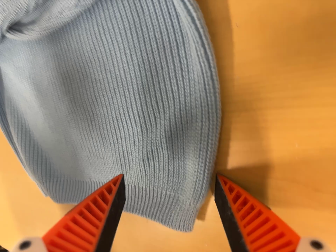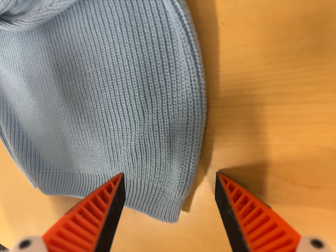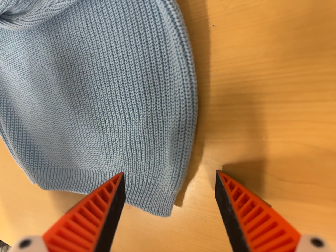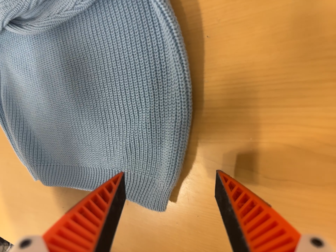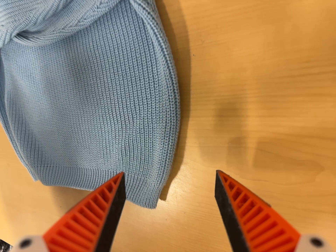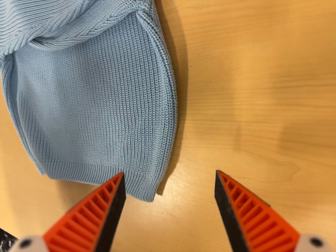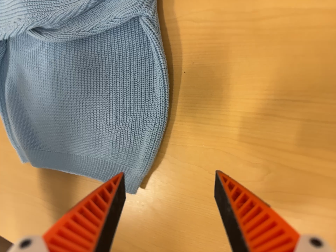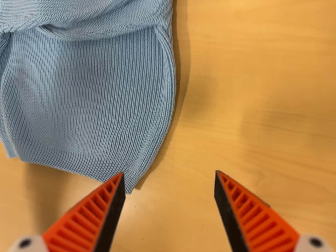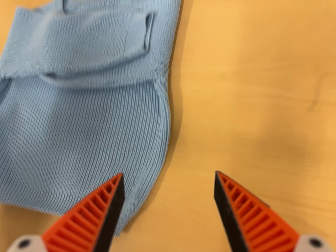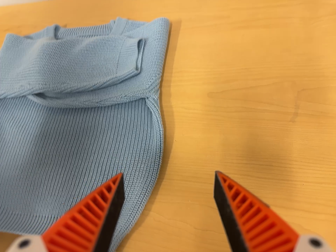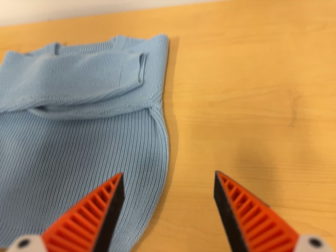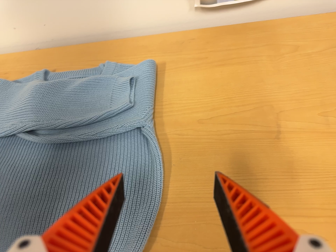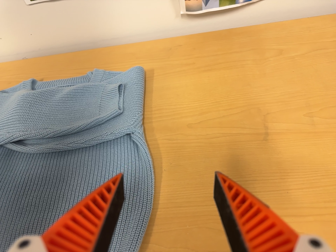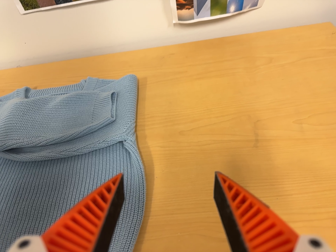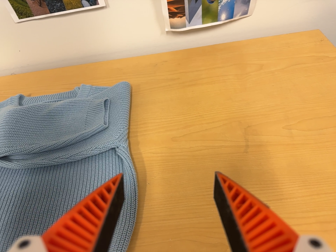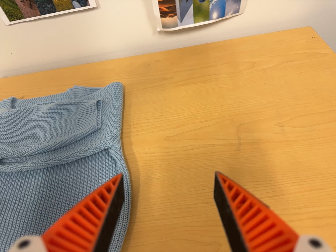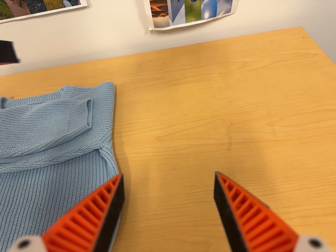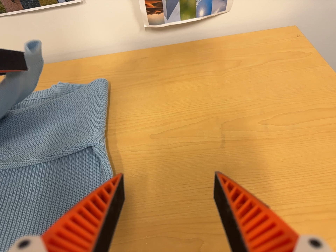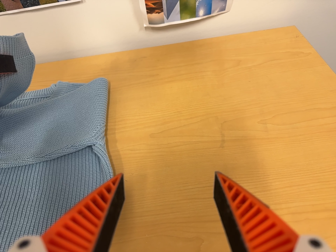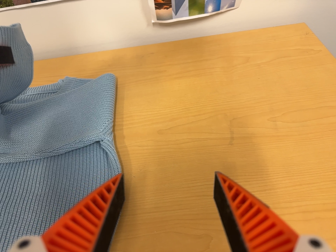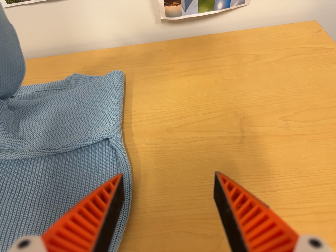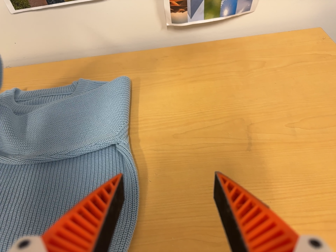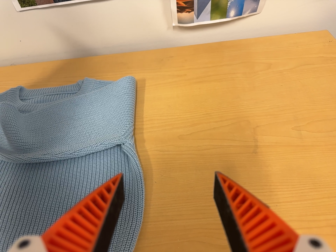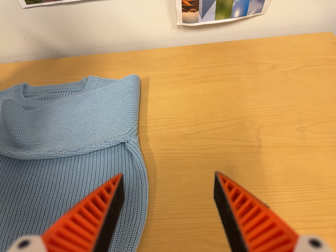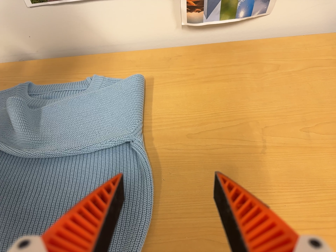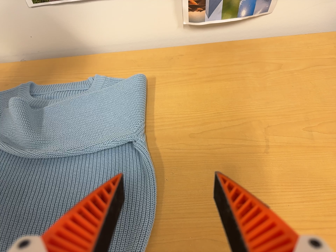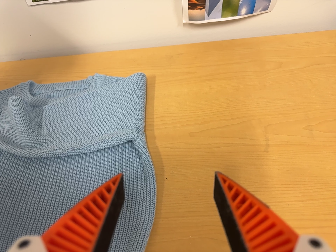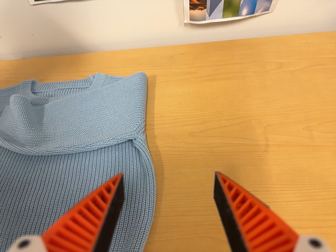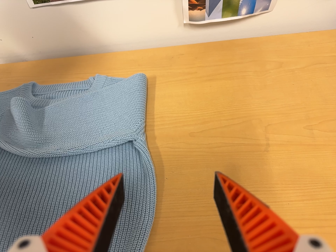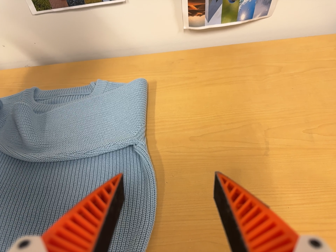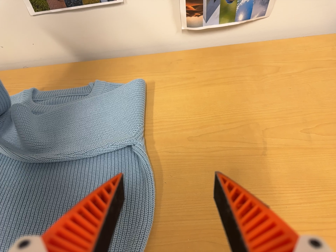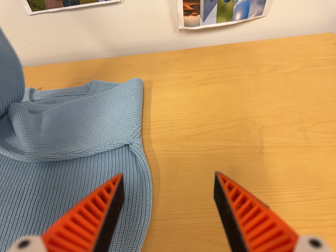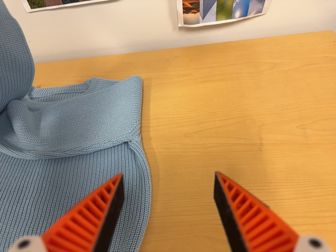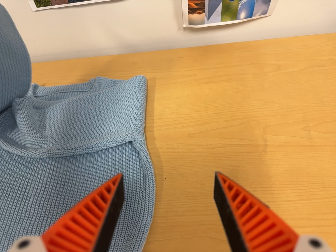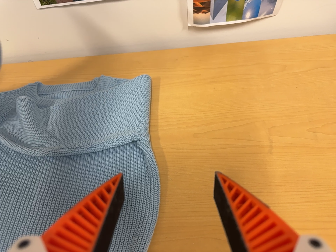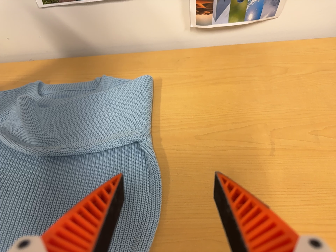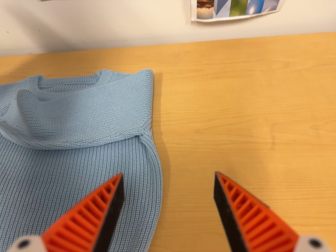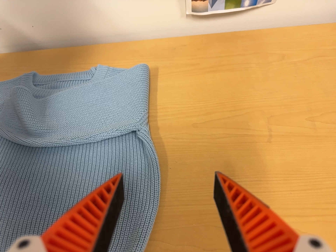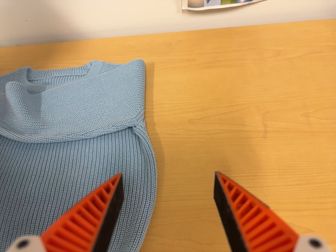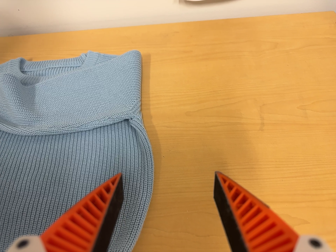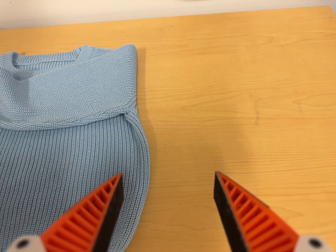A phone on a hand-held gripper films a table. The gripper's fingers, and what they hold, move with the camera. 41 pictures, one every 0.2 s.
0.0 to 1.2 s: The camera travels backward, about 12 cm, so what stands in front gets smaller. It rolls about its line of sight by about 10 degrees, and the scene rotates clockwise.
1.2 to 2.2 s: The camera pans to its right by about 25 degrees. It travels to its left, toward the bottom of its view and backward, about 20 cm. Its aim tips toward the top of its view by about 40 degrees, and the scene shifts downward.
2.2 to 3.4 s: The camera shifts only a little, or ends up much as it began.
3.4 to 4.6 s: The camera travels to its left, about 5 cm, so close, fixed things drift to the right.
4.6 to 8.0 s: The camera shifts only a little, or ends up much as it began.
The film runs backward here.
